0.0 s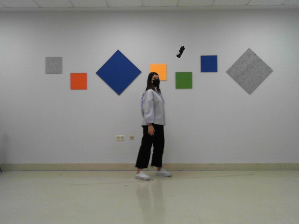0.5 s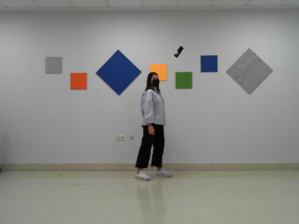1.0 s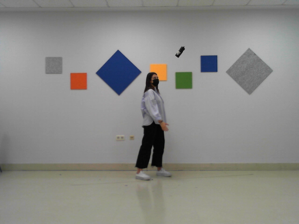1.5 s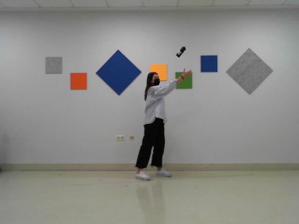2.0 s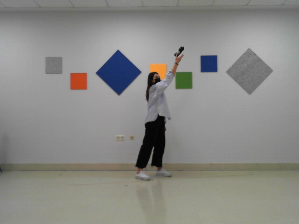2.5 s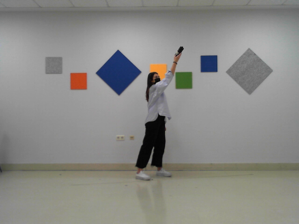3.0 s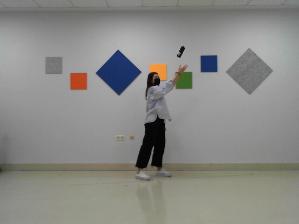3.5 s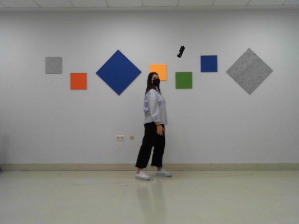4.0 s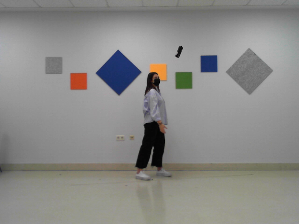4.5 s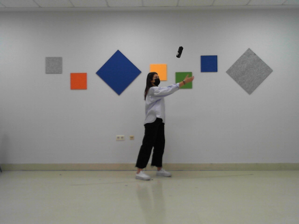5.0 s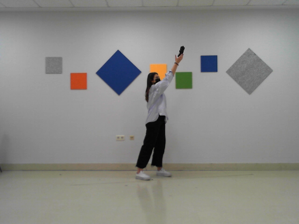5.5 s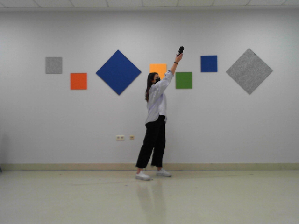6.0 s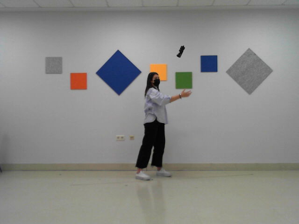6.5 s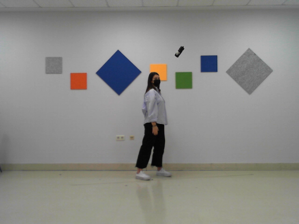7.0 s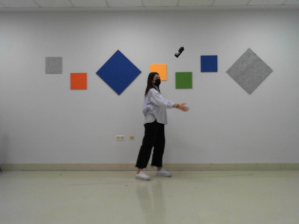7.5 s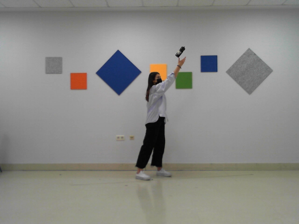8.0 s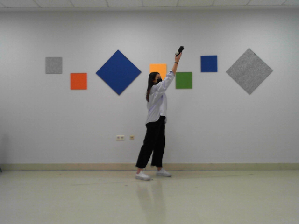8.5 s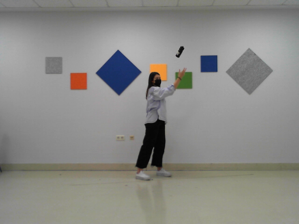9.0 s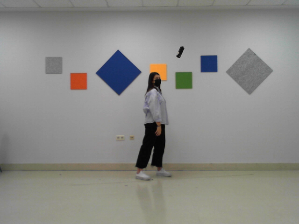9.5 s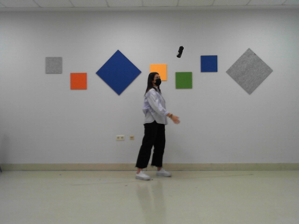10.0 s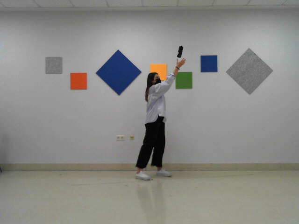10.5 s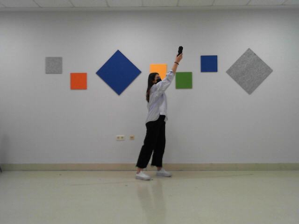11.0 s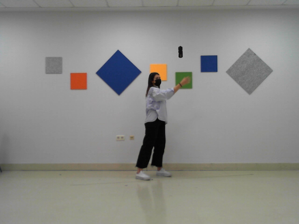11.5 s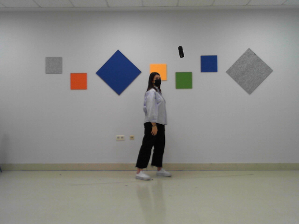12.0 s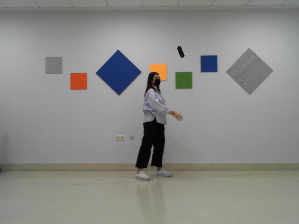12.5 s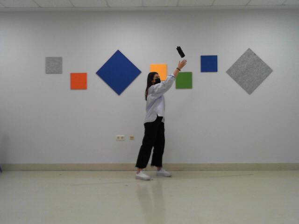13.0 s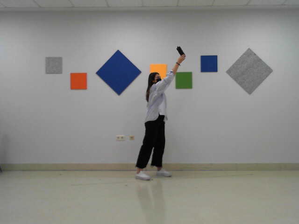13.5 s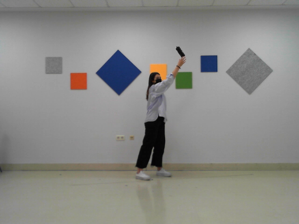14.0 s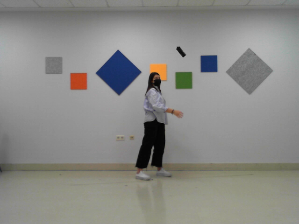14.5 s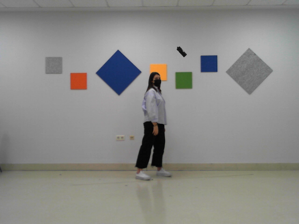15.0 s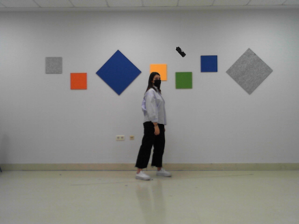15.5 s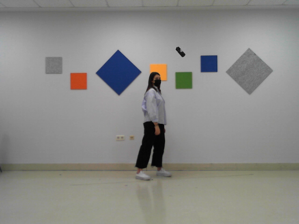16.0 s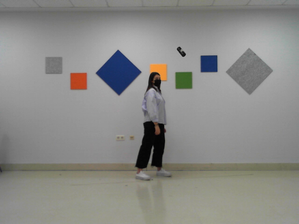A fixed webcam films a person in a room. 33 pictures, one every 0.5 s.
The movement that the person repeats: Reach up for a bottle in a high position, right hand.
